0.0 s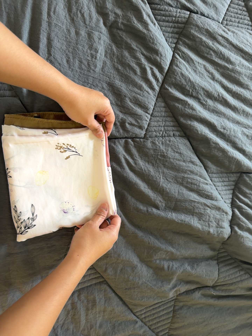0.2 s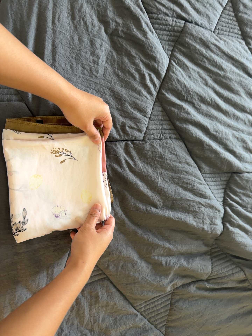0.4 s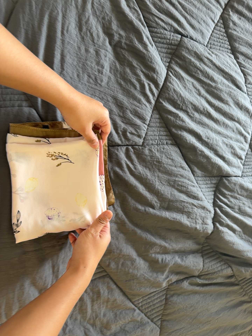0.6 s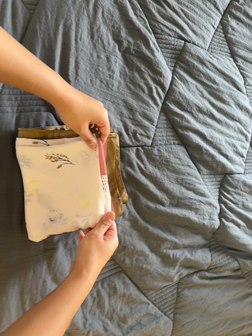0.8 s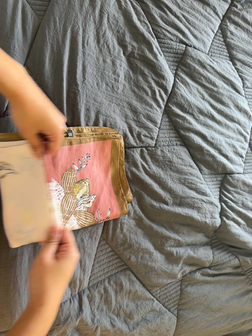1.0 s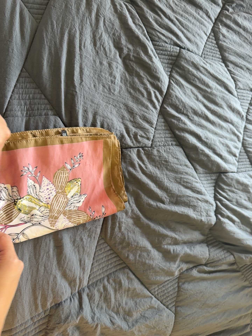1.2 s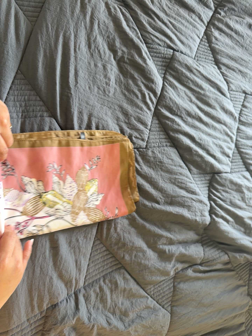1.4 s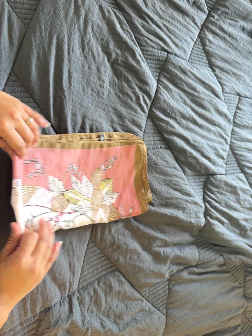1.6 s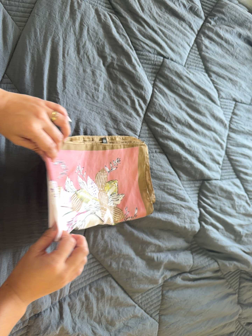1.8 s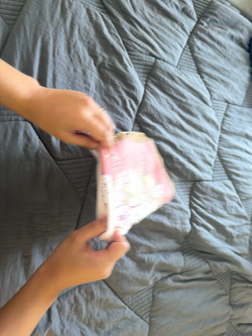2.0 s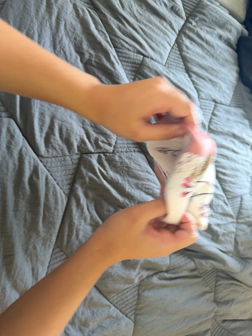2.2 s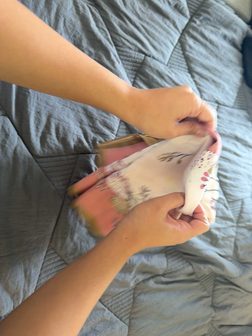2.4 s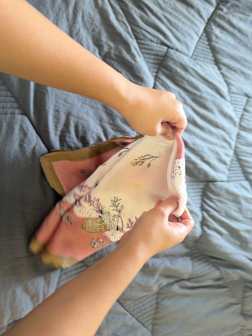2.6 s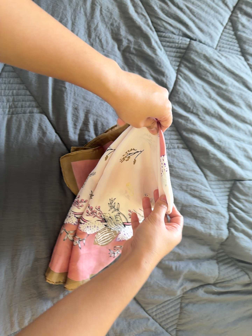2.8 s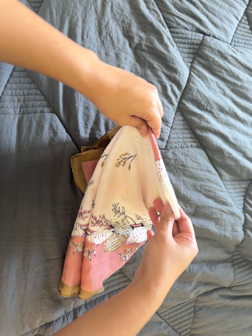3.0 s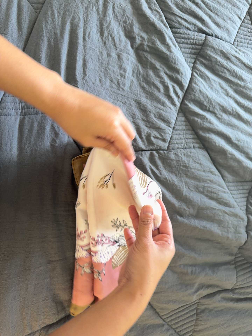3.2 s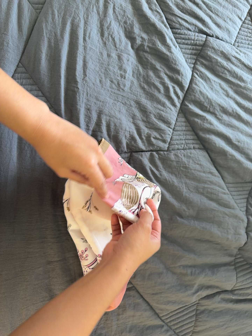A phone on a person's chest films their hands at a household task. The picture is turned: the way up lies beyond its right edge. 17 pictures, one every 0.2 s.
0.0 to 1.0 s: The camera pans to its right by about 10 degrees. It travels to its left and backward, about 16 cm.
1.0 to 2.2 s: The camera shifts only a little, or ends up much as it began.
2.2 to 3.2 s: The scene slides to the right, as the camera pans about 15 degrees to its left. It travels forward, about 6 cm, so what stands in front looms larger.
The film runs backward here.
